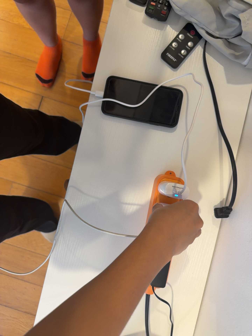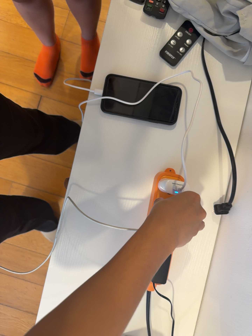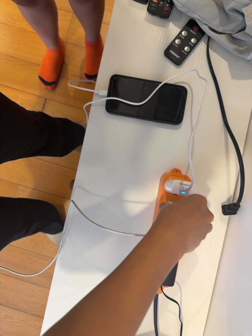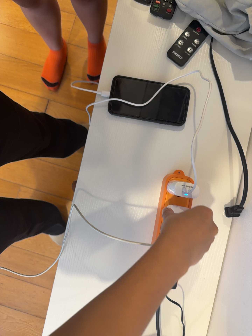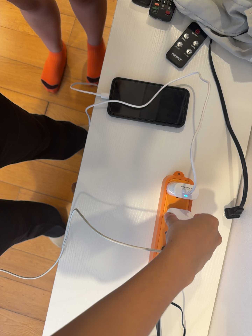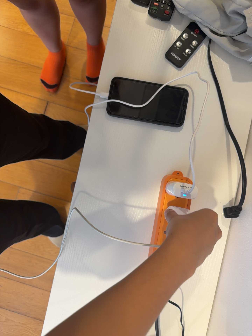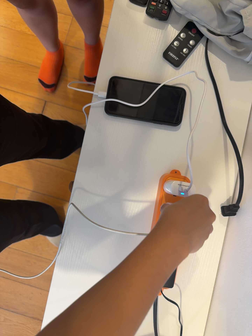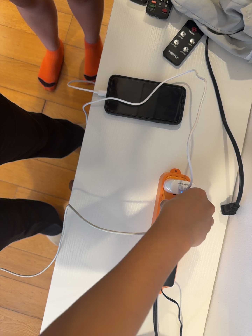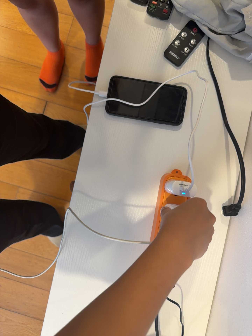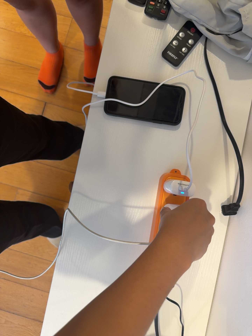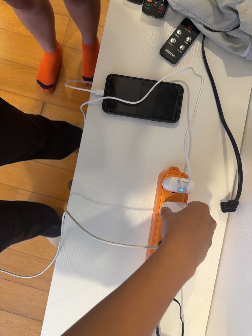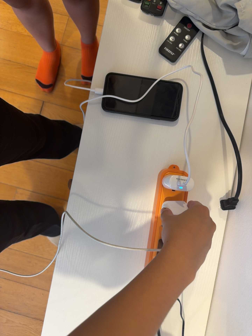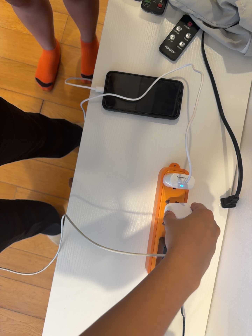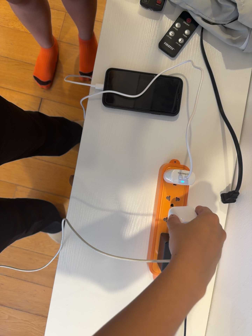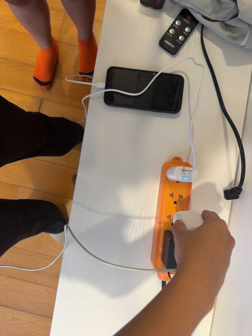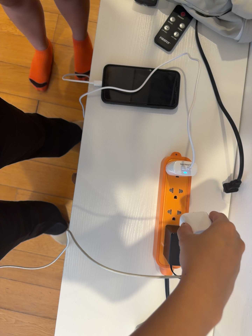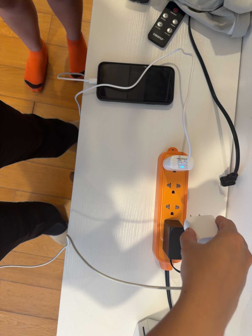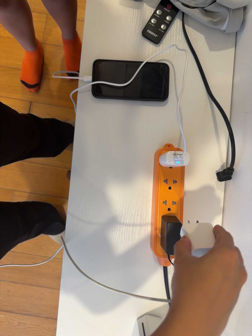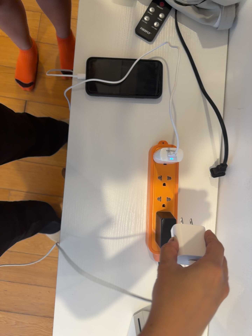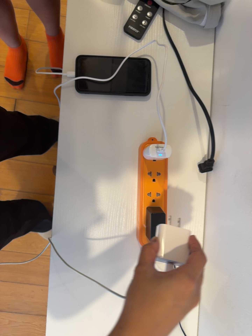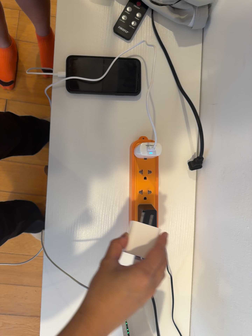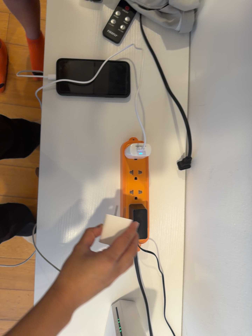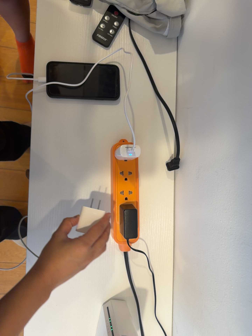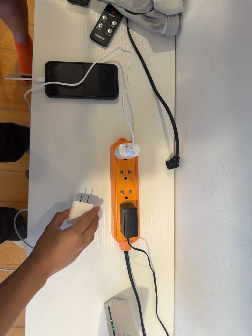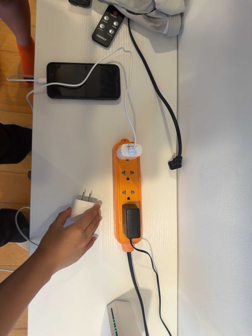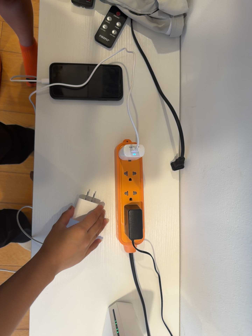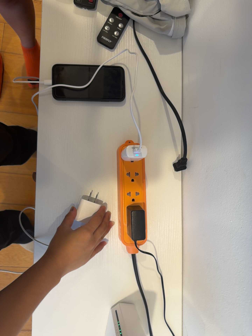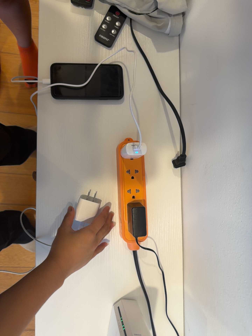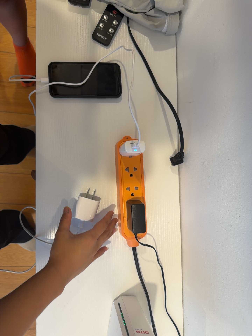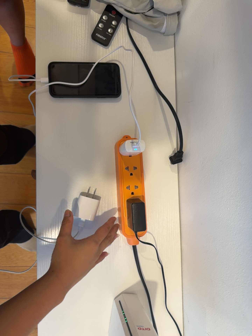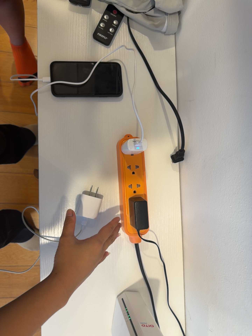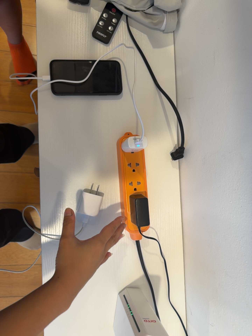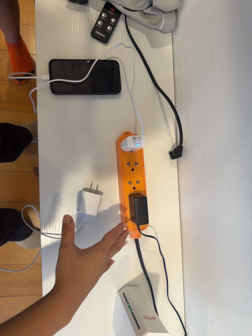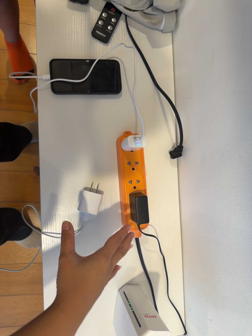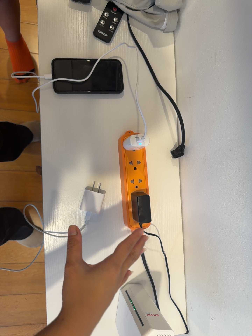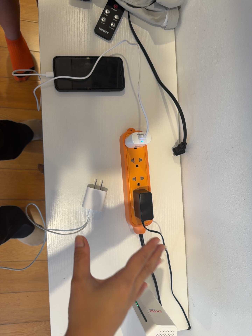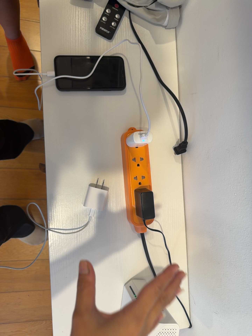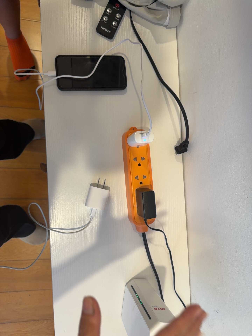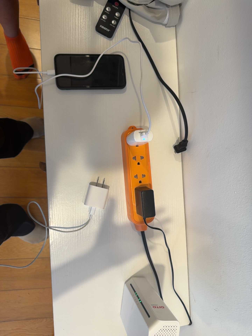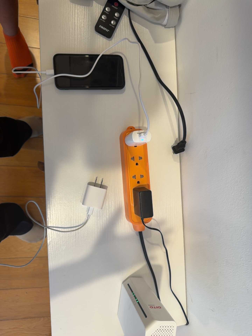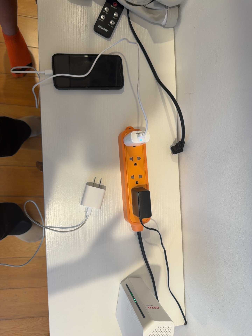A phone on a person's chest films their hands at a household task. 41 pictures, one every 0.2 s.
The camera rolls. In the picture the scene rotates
counterclockwise.
0.0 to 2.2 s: The camera shifts only a little, or ends up much as it began.
2.2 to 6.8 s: The camera swings to its right by about 10 degrees, and the scene slides to the left. It travels backward and toward the bottom of its view, about 9 cm, so what stands in front gets smaller. It rolls about its line of sight by about 15 degrees, and the scene rotates counterclockwise.
6.8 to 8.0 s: The camera keeps its place and its aim.
The film runs backward here.
